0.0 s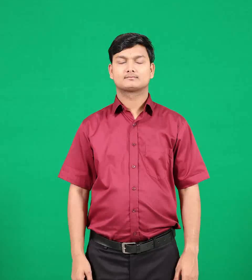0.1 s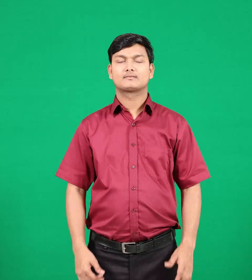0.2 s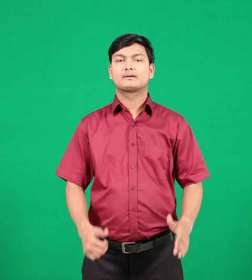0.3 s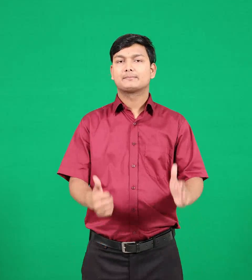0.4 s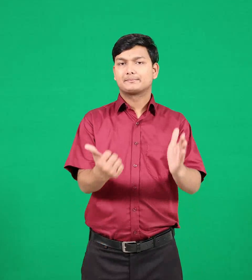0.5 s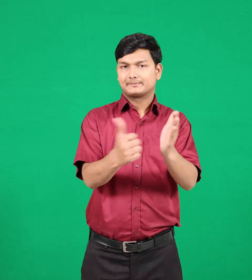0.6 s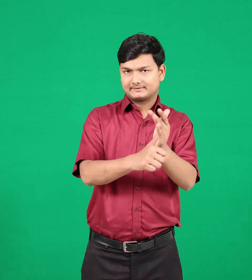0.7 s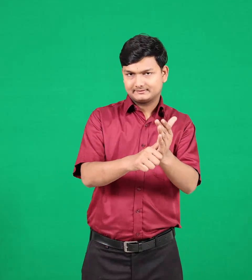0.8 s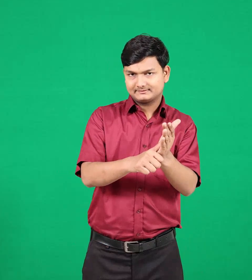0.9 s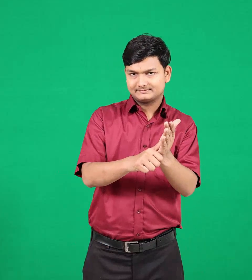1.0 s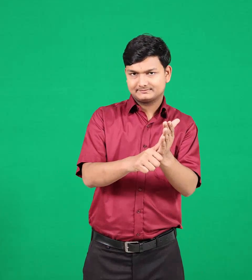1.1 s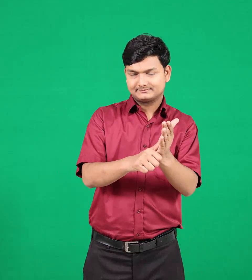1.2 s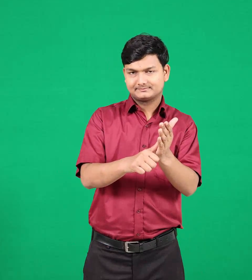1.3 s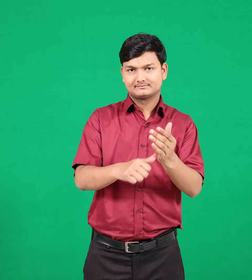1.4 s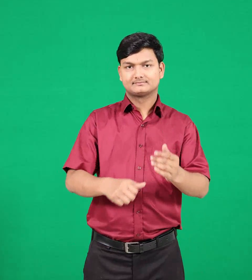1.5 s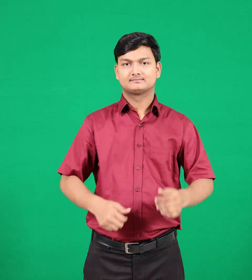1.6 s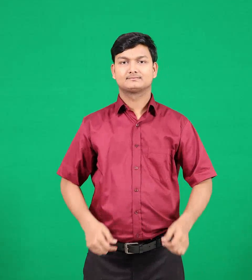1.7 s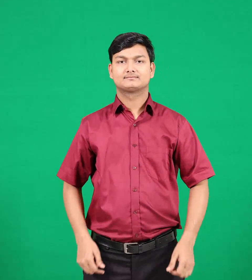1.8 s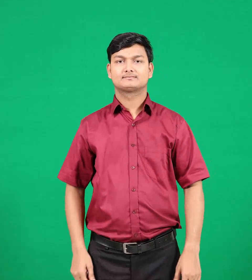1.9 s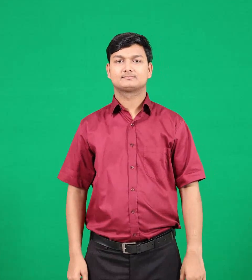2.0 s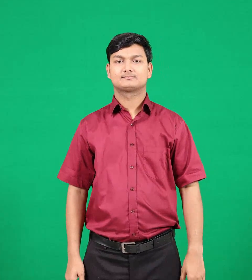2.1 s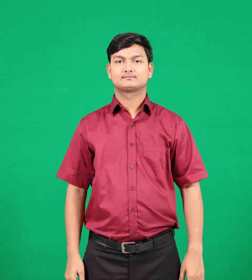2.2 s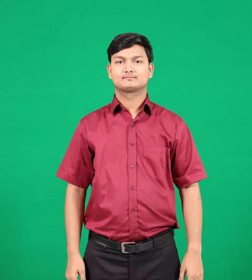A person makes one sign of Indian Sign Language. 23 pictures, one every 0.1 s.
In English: month
